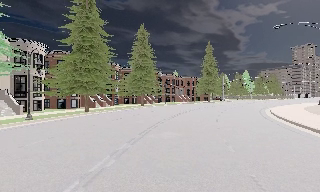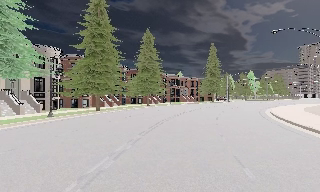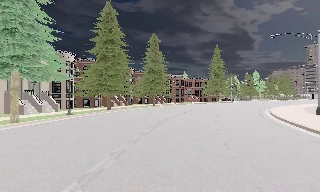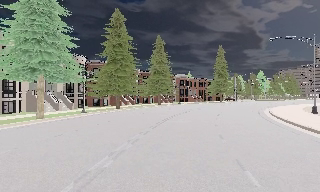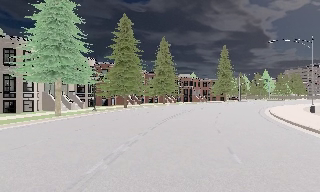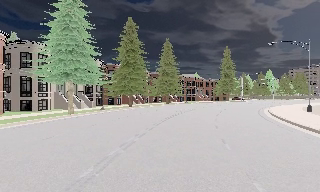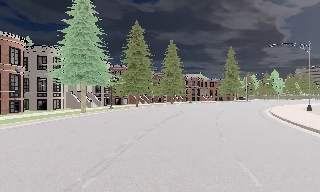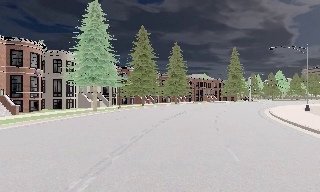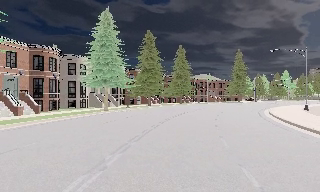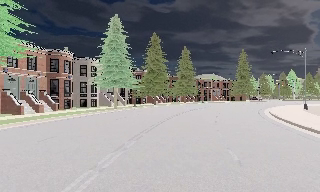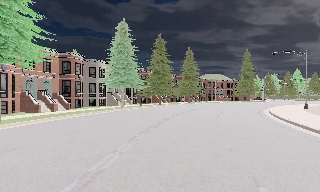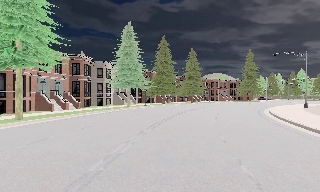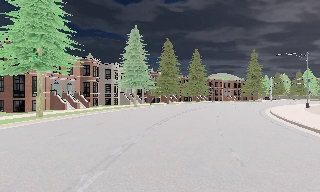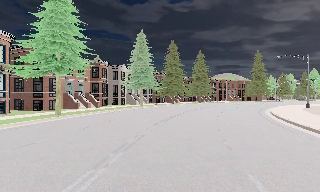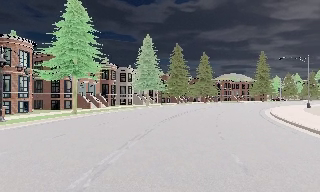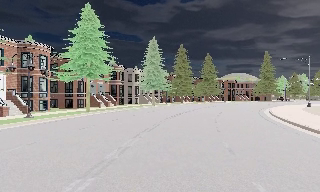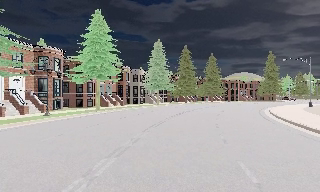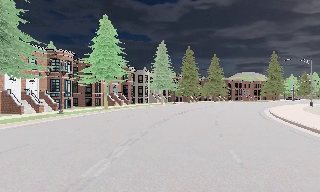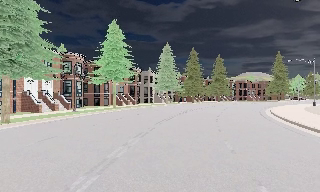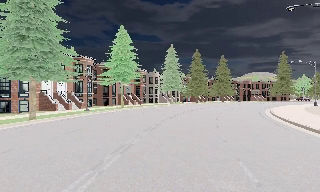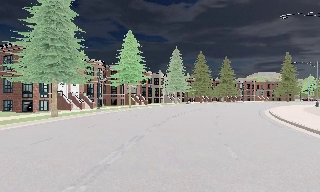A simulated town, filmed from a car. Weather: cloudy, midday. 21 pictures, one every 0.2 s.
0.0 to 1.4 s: The camera pans to its left, which is counterclockwise from overhead, by about 10 degrees. It travels backward, about 9 m, so what stands in front gets smaller.
1.4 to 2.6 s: The camera travels backward, about 7 m, so what stands in front gets smaller.
2.6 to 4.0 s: The camera swings to its left by about 10 degrees, and the scene slides to the right. It travels backward, about 9 m, so what stands in front gets smaller.
The film runs backward here.
